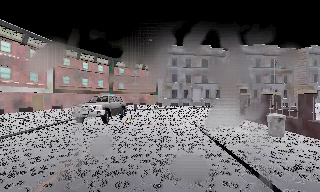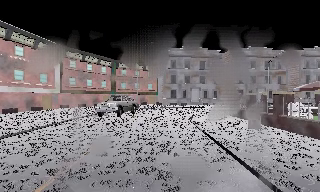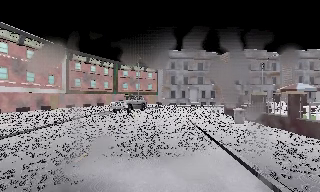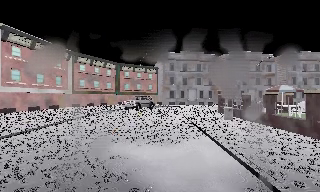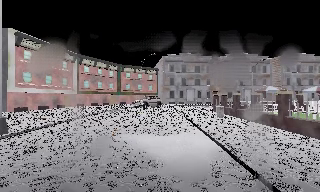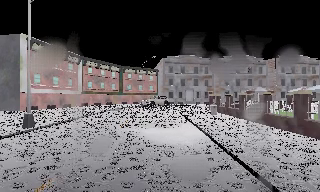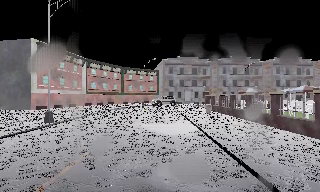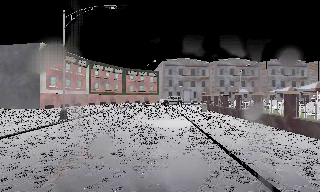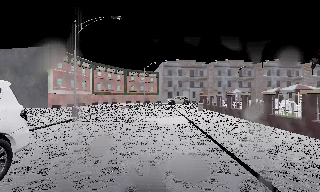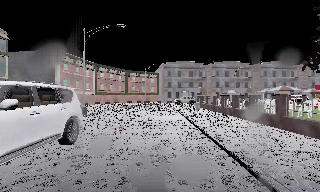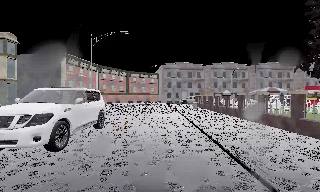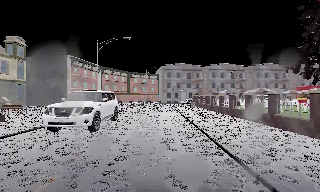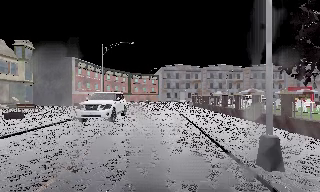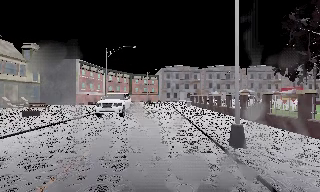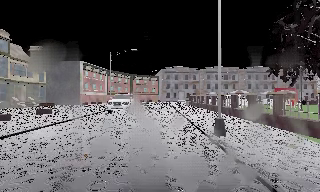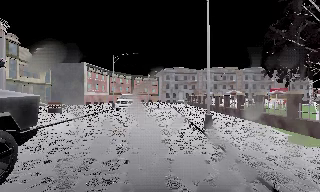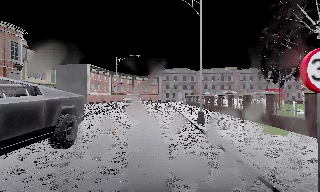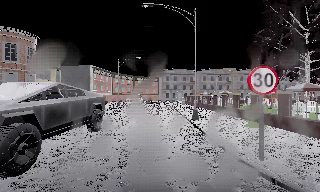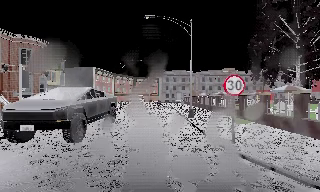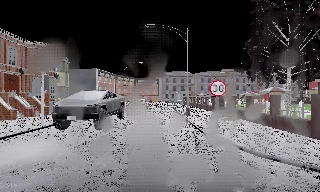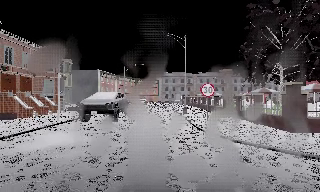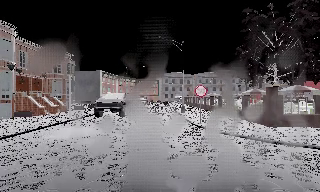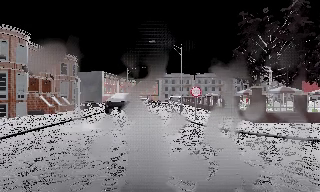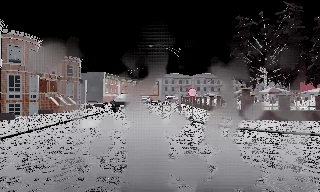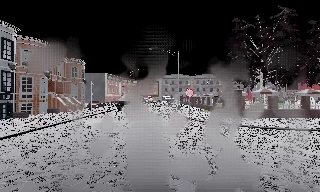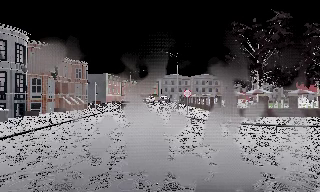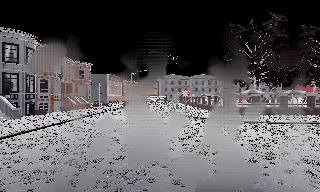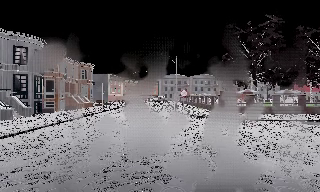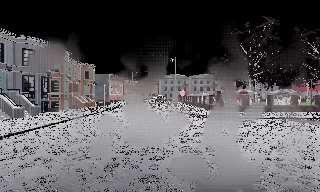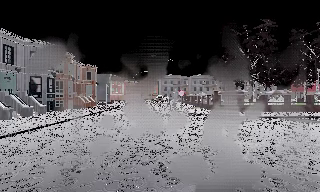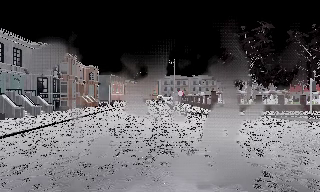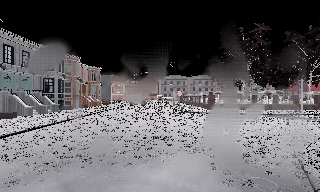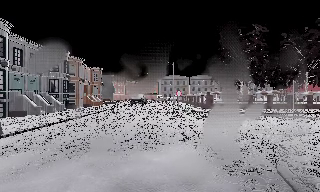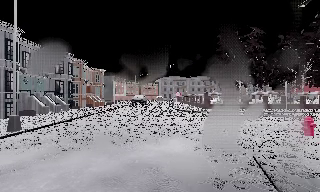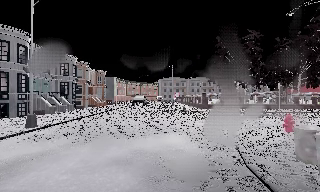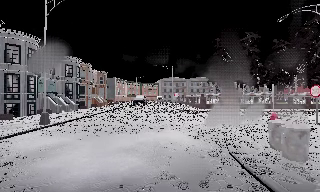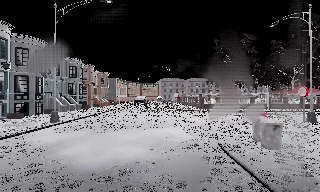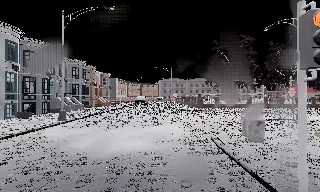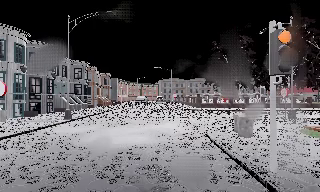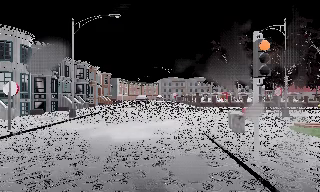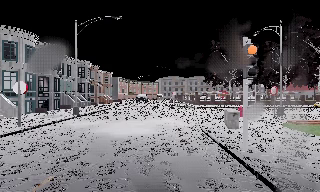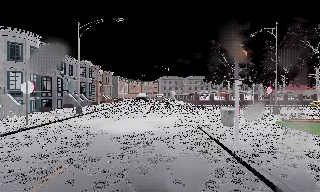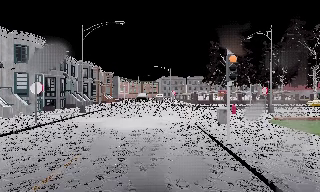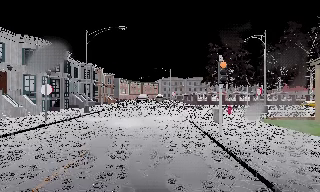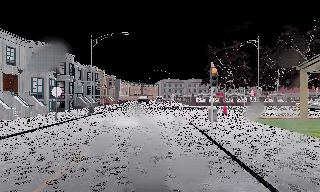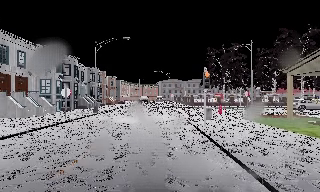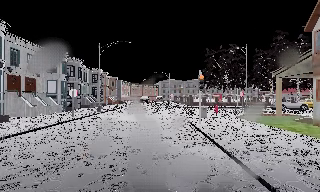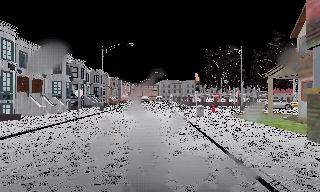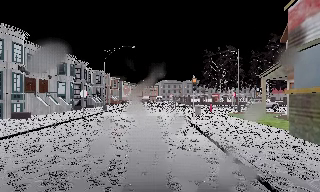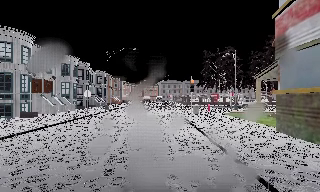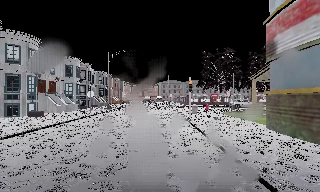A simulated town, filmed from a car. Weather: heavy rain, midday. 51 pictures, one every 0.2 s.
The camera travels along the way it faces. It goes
backward.
0.0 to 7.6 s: The camera travels backward, about 45 m, so what stands in front gets smaller. It loses speed.
7.6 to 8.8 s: The camera travels backward, about 4 m, so what stands in front gets smaller. It gains speed.
8.8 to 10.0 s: The camera travels backward, about 5 m, so what stands in front gets smaller.
The film runs backward here.
